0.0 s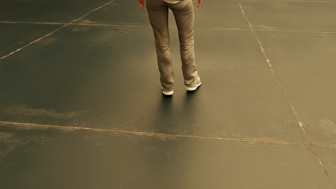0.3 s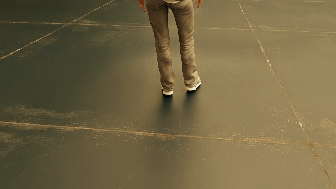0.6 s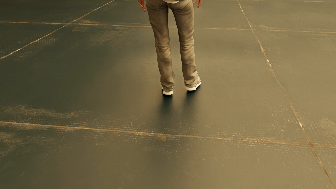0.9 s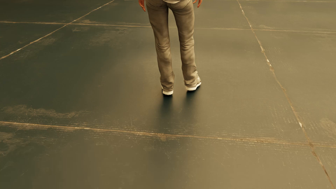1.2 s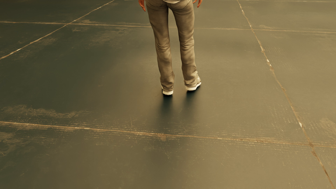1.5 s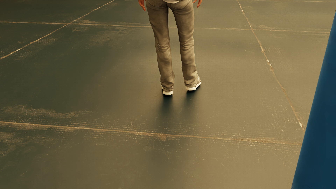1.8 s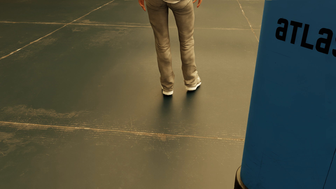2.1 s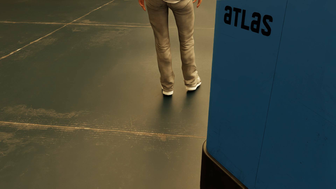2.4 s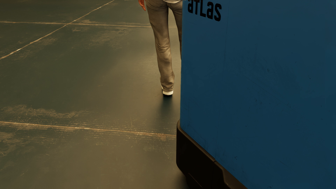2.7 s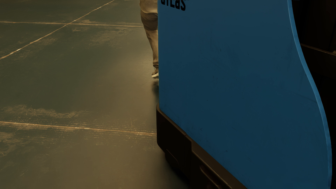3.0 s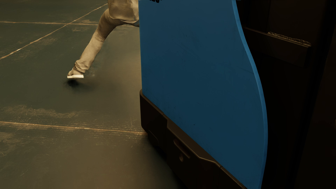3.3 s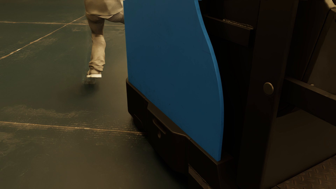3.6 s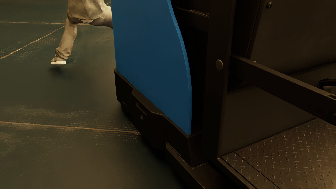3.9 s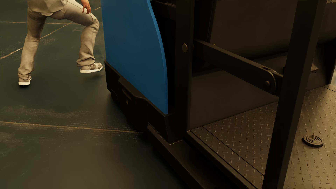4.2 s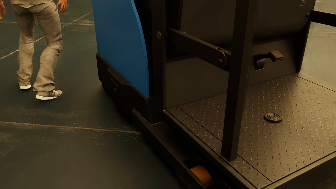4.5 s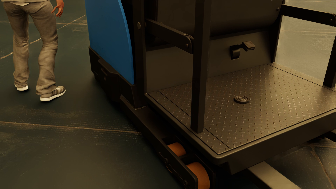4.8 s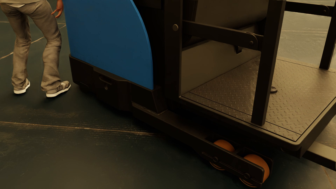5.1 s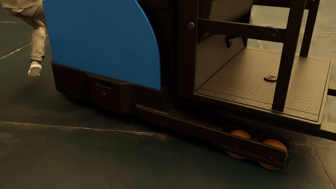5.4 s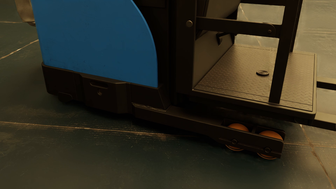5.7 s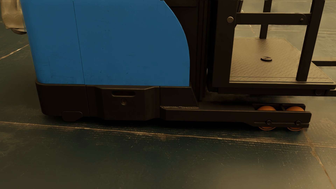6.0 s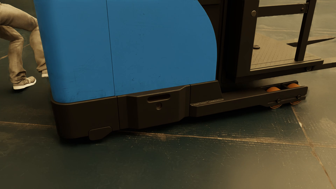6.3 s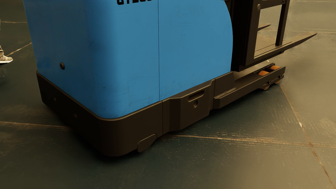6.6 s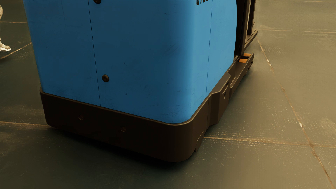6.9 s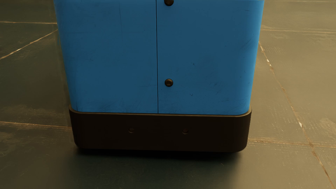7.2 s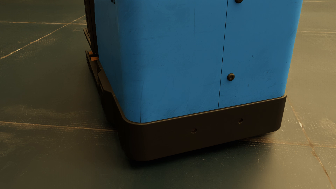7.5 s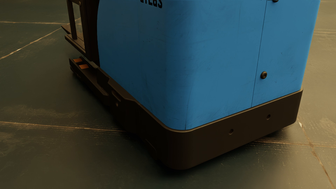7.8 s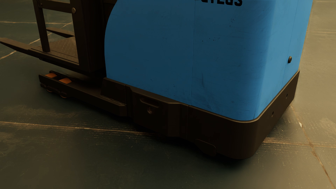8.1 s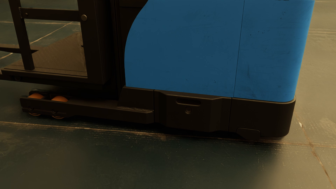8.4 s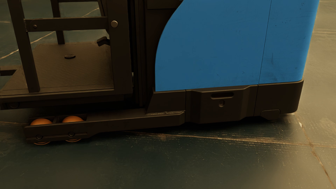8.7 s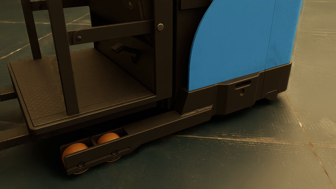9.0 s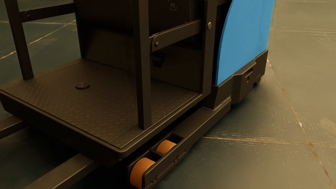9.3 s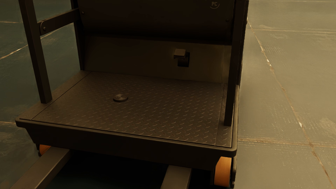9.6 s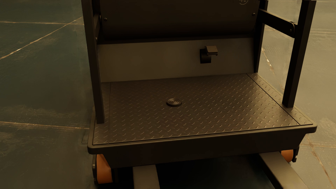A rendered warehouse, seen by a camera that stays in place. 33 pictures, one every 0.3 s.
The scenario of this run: Near miss between a forklift and a person.
